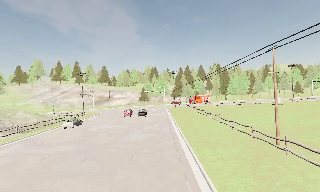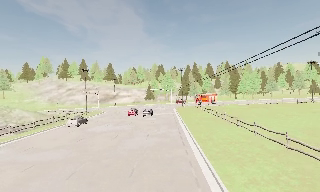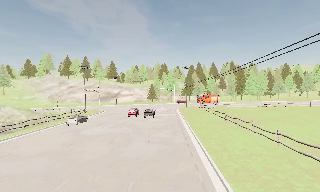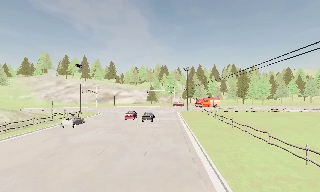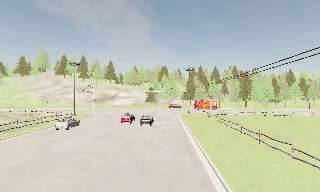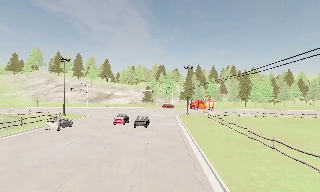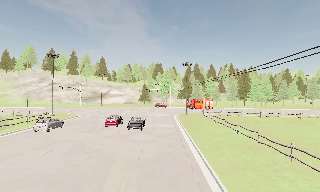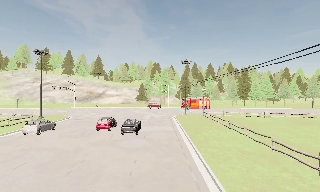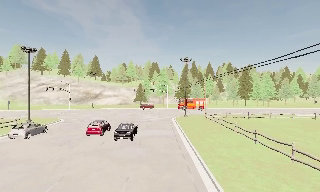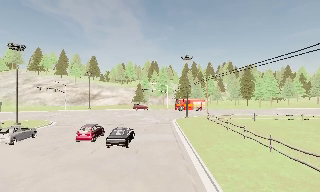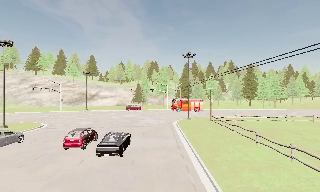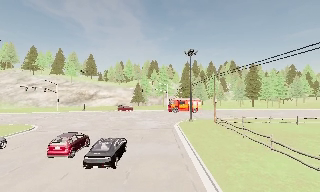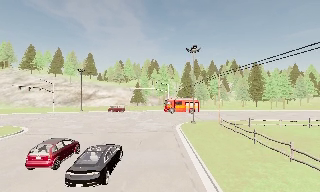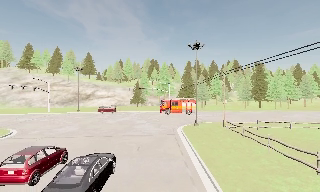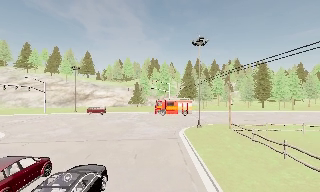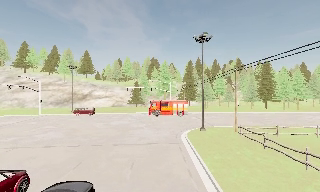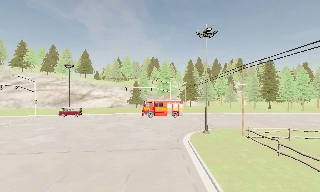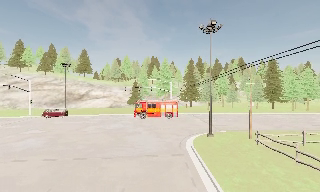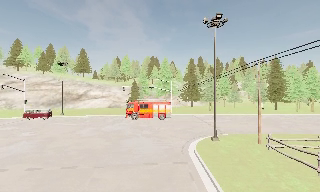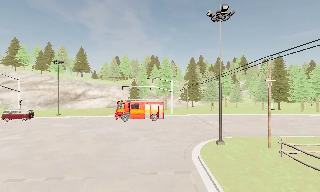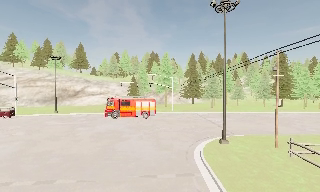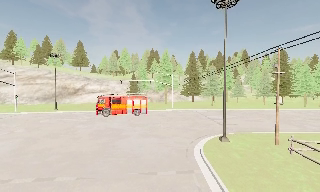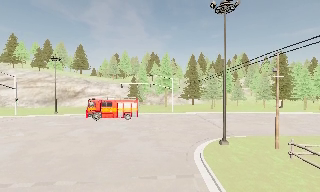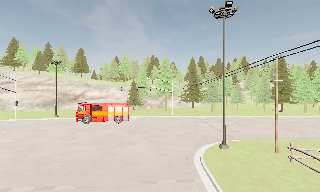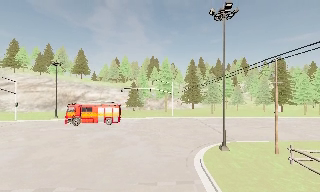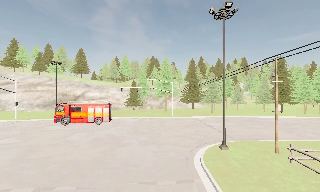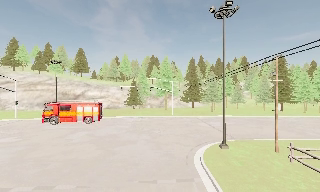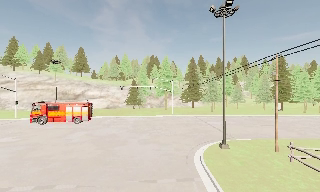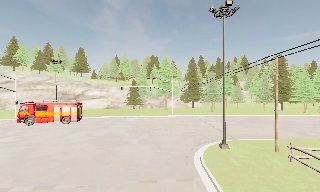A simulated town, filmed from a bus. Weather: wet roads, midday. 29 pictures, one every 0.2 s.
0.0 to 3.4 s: The camera travels forward, about 35 m, so what stands in front looms larger.
3.4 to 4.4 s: The camera travels forward, about 3.5 m, so what stands in front looms larger. It loses speed.
4.4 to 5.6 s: The camera keeps its place and its aim.
The film runs forward here.
